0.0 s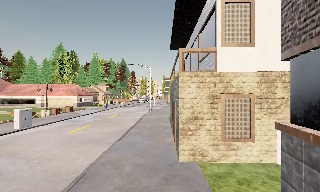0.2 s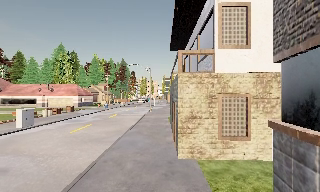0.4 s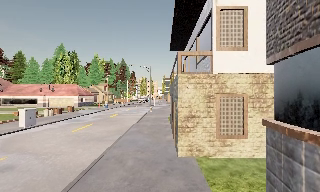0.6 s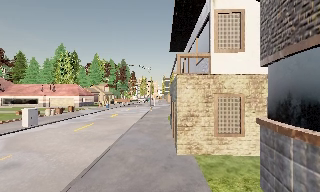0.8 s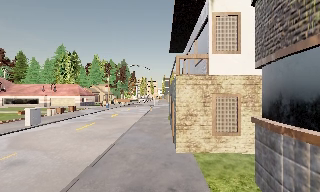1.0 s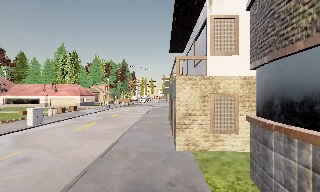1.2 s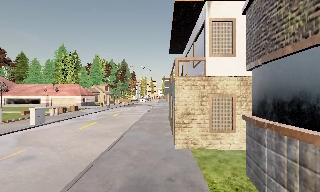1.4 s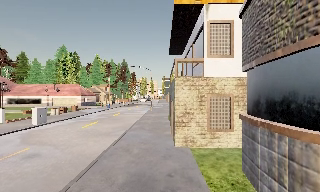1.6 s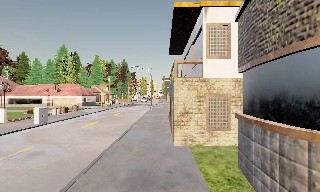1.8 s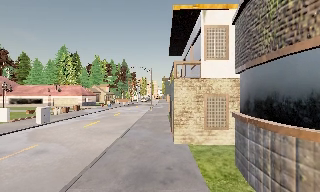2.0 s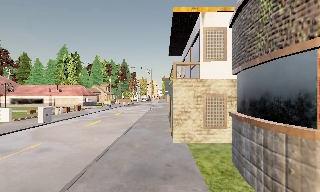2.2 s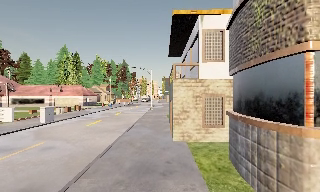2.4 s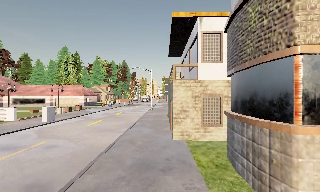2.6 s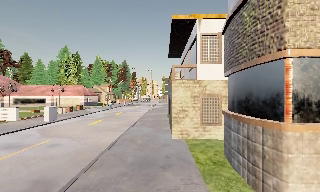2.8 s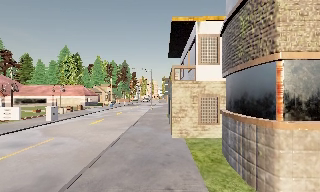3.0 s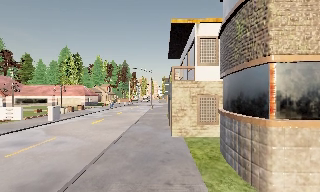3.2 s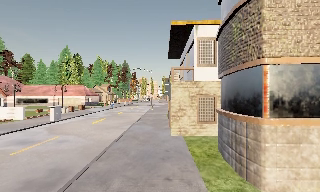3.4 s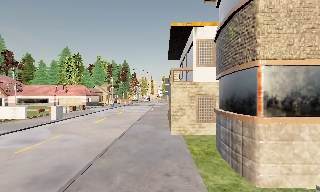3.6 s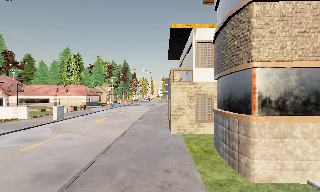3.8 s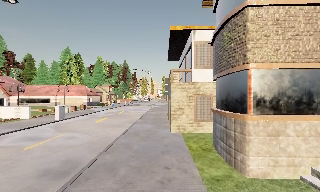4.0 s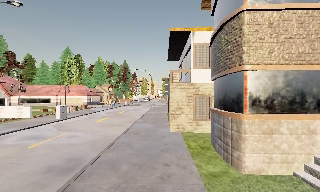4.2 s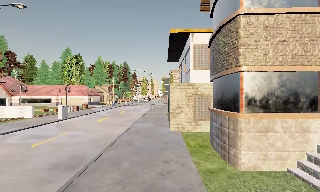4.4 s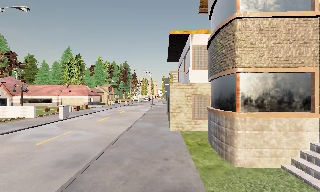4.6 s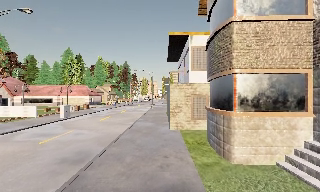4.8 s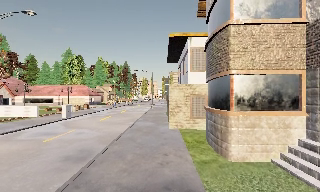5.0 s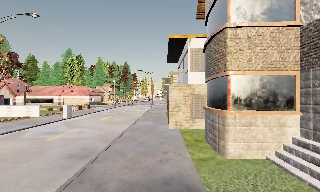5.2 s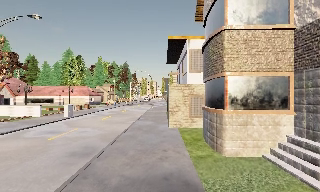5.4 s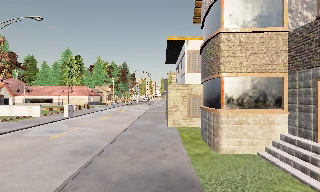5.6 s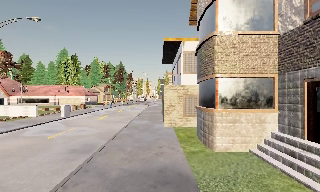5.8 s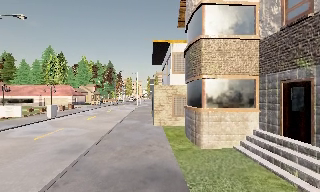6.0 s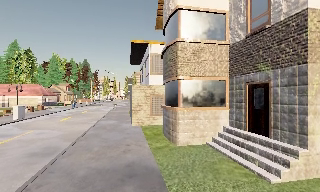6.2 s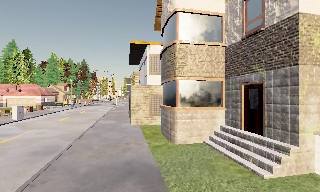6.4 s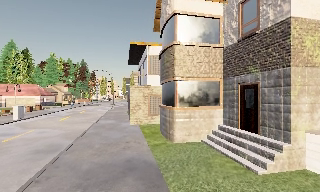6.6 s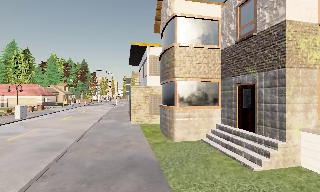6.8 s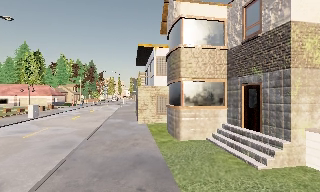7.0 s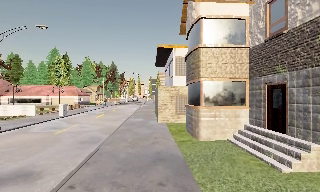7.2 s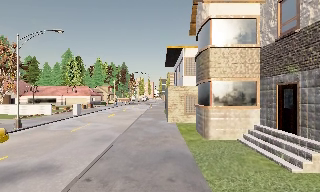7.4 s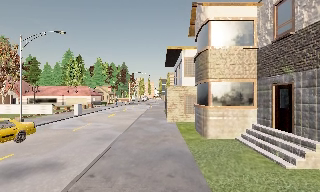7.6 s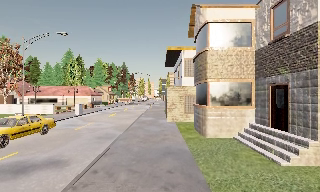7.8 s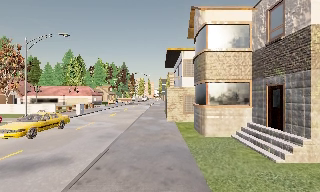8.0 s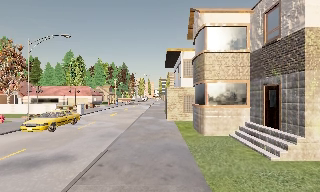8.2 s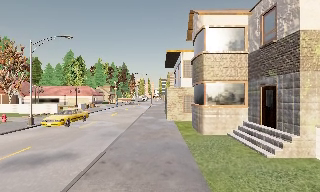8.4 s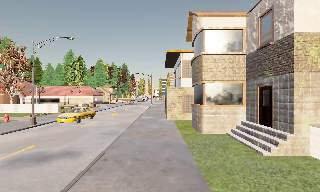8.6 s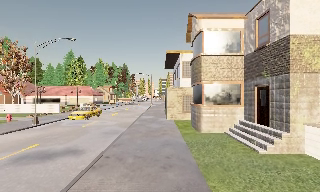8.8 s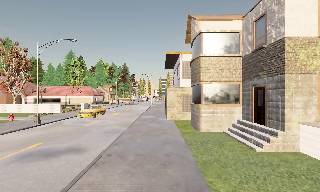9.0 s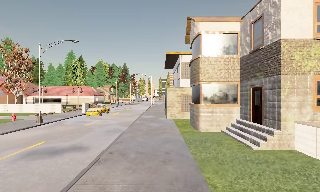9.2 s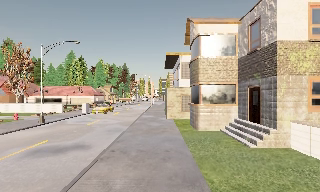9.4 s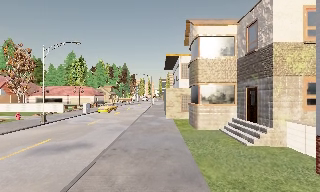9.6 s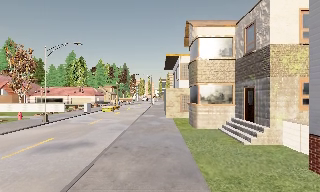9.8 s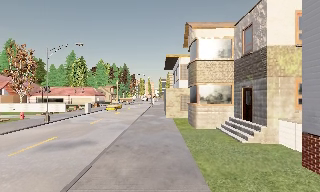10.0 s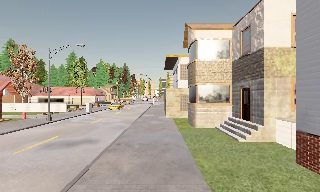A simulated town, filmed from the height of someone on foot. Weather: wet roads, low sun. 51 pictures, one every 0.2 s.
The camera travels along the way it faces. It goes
backward.
0.0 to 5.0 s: The camera travels backward, about 6 m, so what stands in front gets smaller.
5.0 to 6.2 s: The camera swings to its right by about 15 degrees, and the scene slides to the left. It travels backward, about 1.5 m, so what stands in front gets smaller.
6.2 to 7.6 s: The scene slides to the right, as the camera pans about 10 degrees to its left. It travels backward, about 1.5 m, so what stands in front gets smaller.
7.6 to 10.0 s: The camera travels backward, about 3 m, so what stands in front gets smaller.
The film runs backward here.
